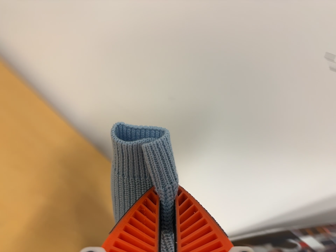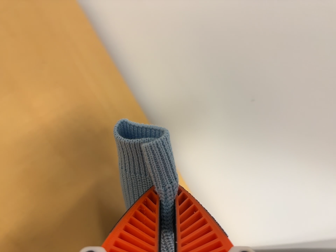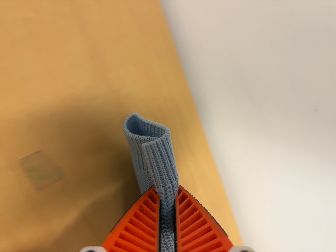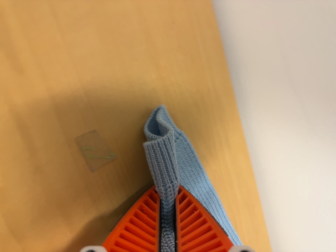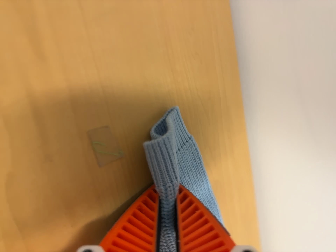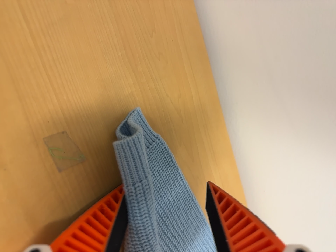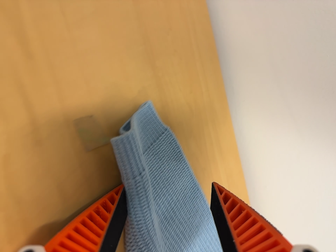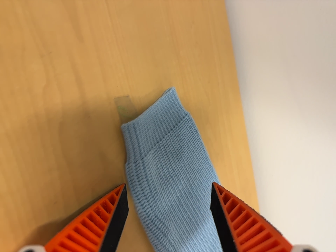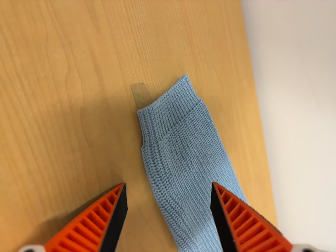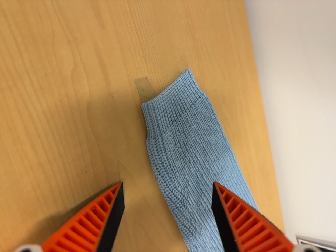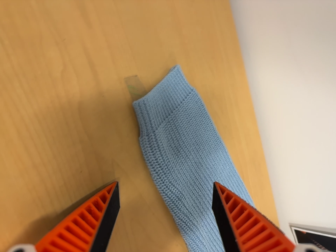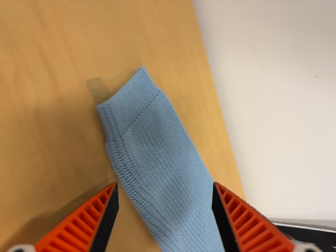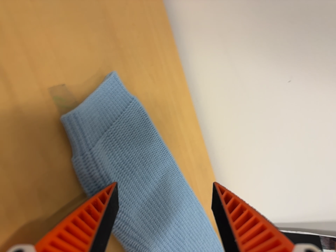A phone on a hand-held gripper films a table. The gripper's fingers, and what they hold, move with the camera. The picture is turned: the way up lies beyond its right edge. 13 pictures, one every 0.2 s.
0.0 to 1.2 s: The camera travels to its left, about 18 cm, so close, fixed things drift to the right. It rolls about its line of sight by about 30 degrees, and the scene rotates clockwise.
1.2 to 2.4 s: The camera shifts only a little, or ends up much as it began.
The film runs backward here.
